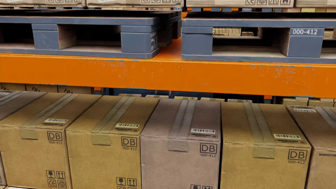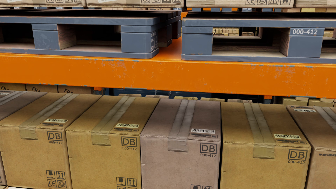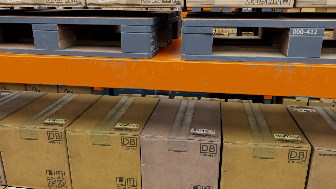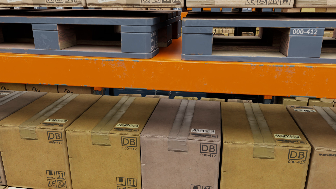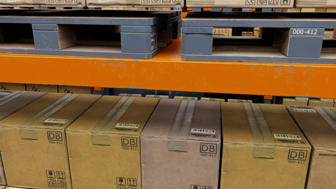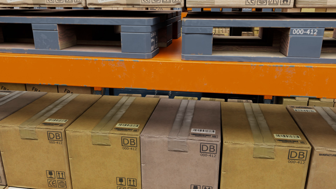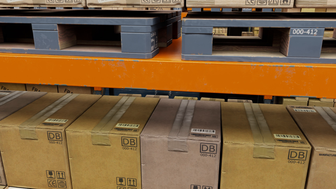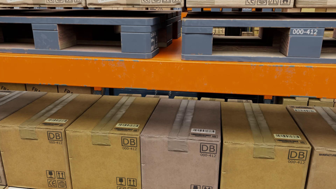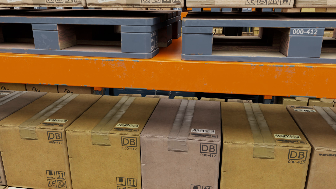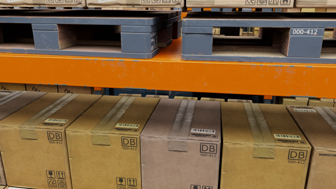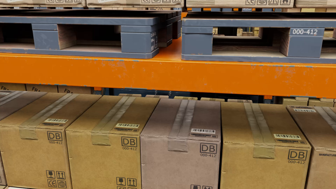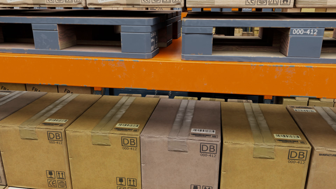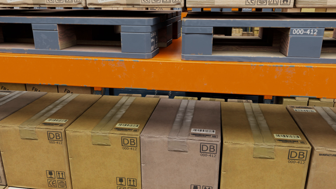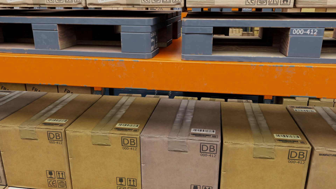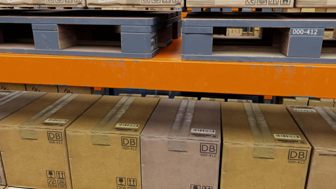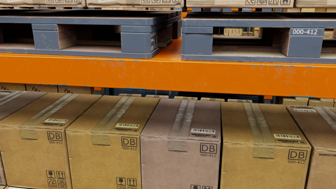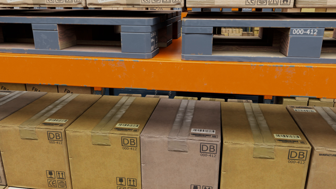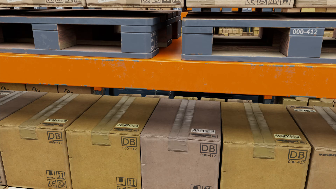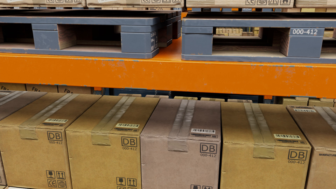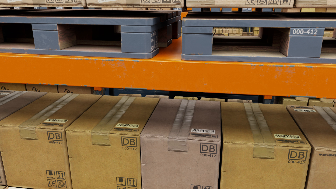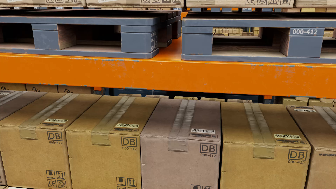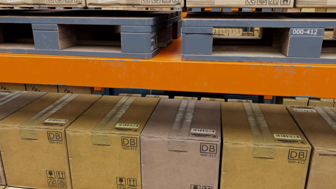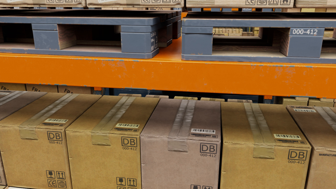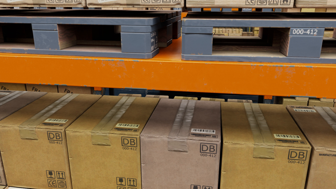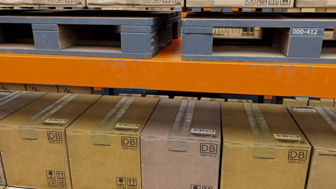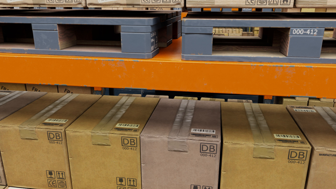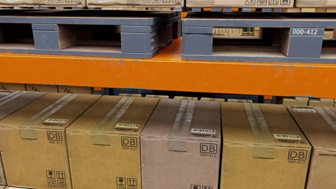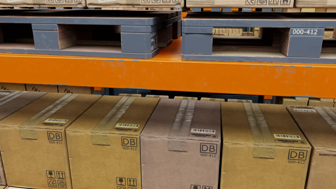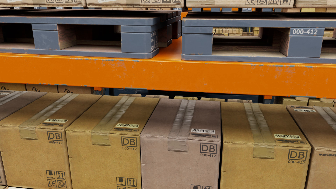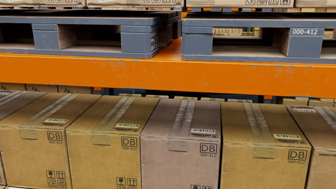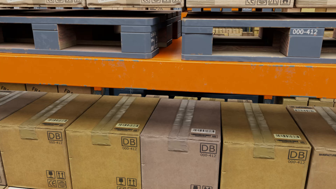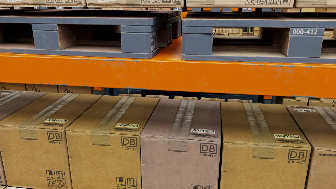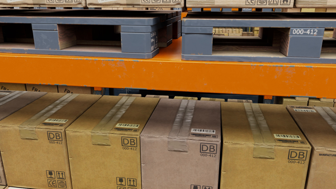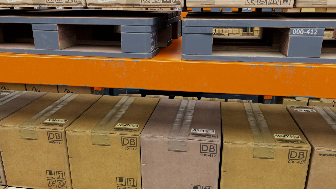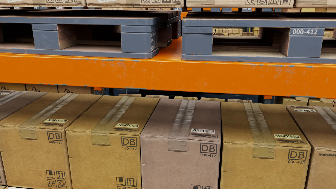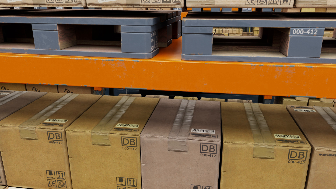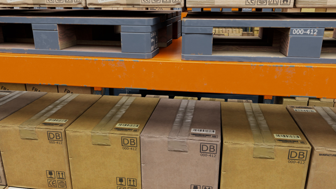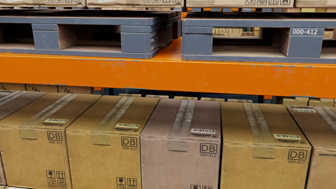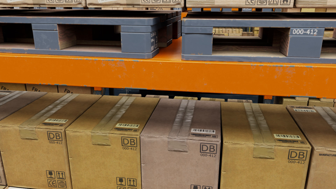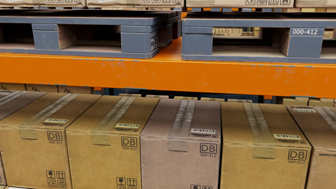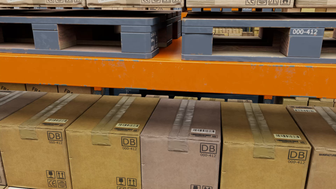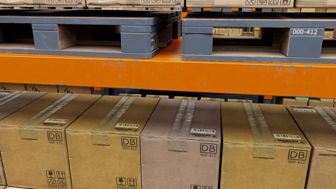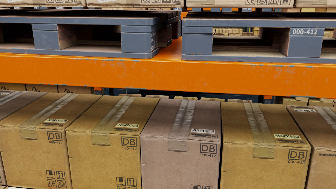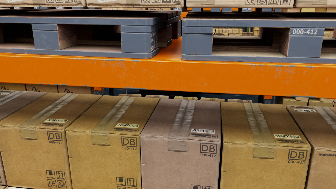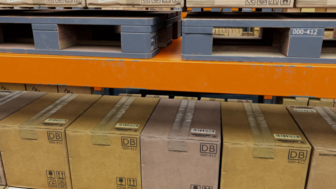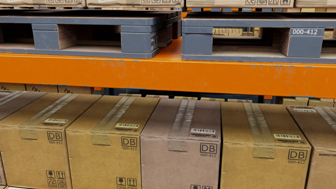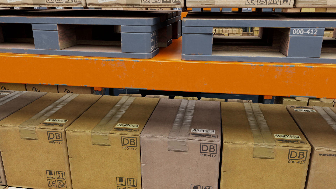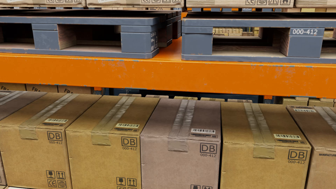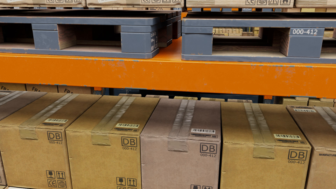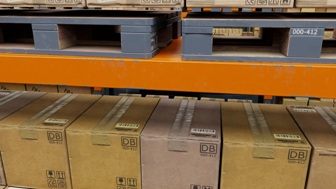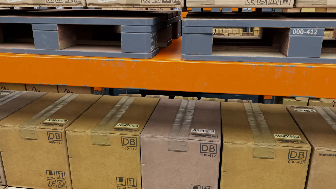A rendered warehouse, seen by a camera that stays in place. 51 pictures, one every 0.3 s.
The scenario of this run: A forklift runs into an object in its way.
